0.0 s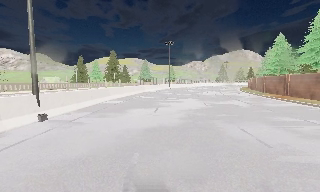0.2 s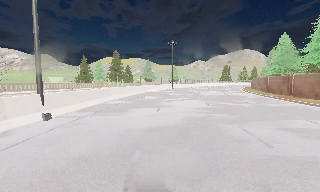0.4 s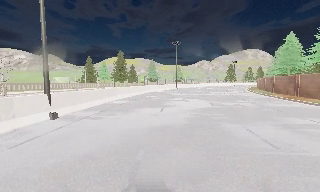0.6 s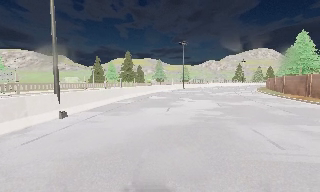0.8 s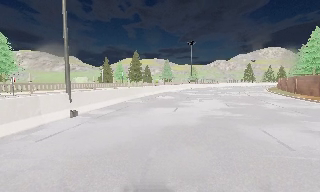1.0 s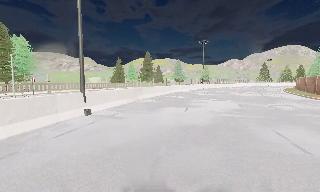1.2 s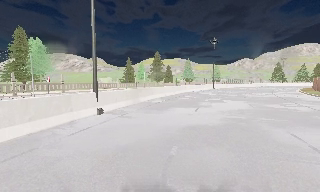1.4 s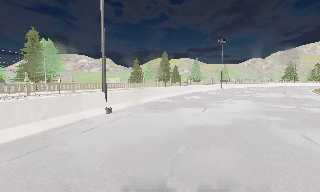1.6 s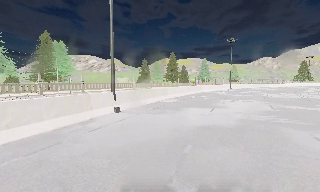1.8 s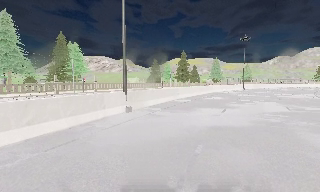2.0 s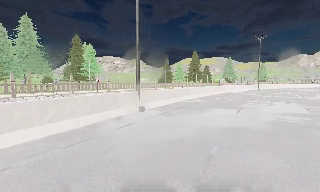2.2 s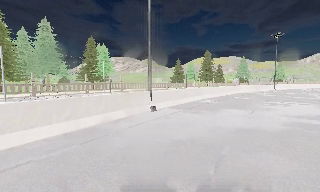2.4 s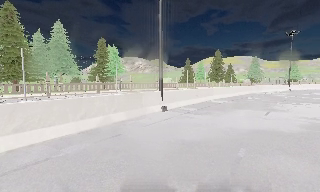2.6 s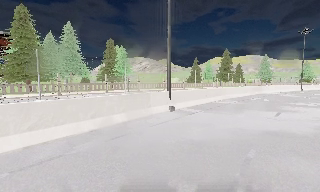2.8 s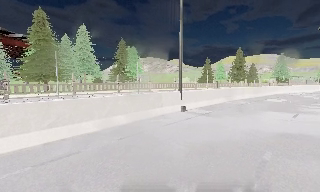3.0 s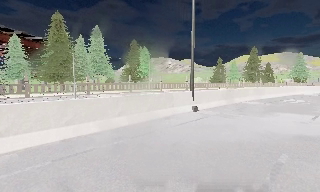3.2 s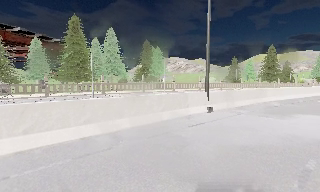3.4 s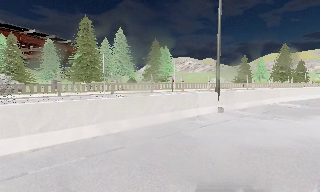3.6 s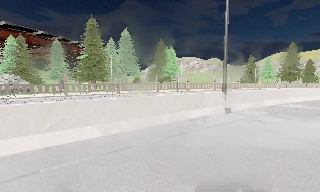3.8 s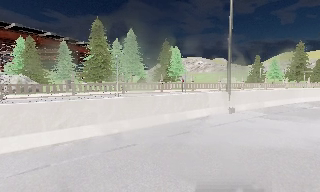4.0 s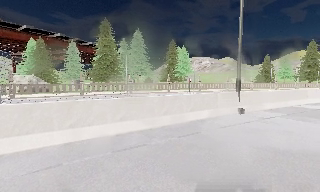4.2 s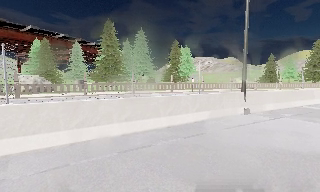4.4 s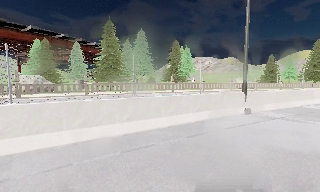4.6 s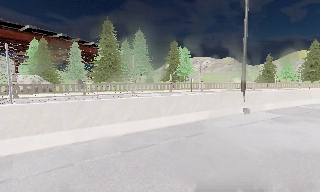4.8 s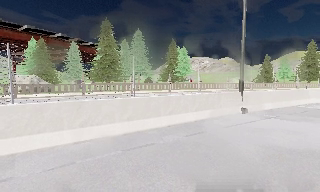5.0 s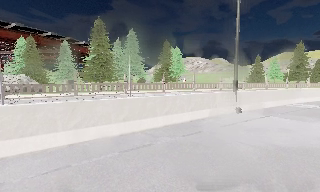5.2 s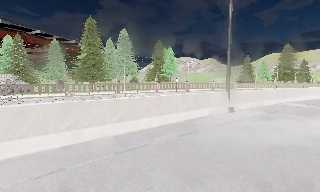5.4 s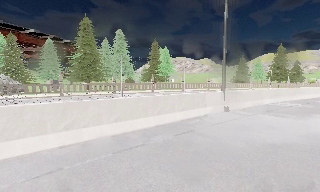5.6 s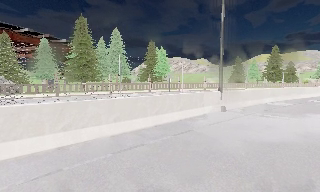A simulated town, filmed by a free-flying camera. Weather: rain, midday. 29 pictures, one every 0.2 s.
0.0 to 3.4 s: The camera pans to its left, which is counterclockwise from overhead, by about 55 degrees. It travels backward and to its left, about 1 m.
3.4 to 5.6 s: The camera travels to its left, about 0.5 m.
The film runs backward here.
